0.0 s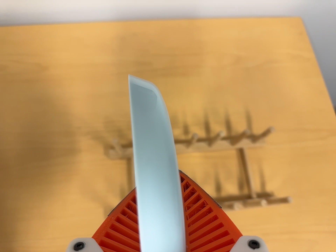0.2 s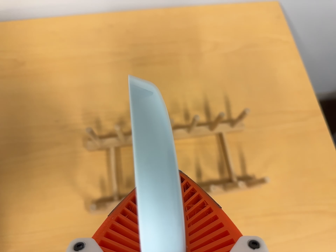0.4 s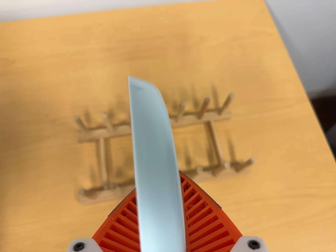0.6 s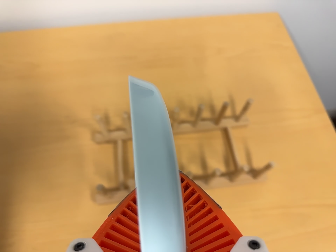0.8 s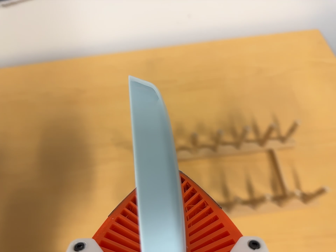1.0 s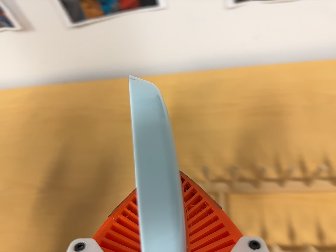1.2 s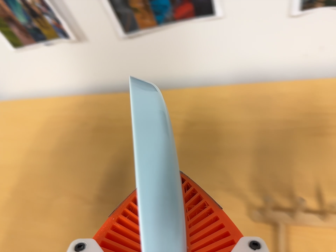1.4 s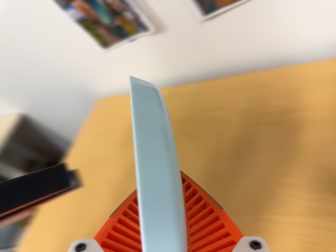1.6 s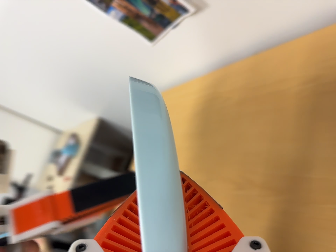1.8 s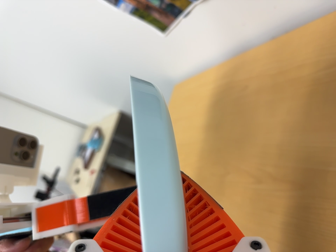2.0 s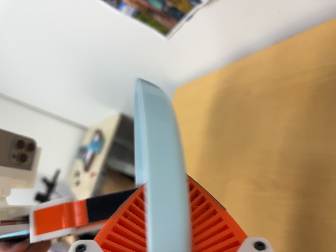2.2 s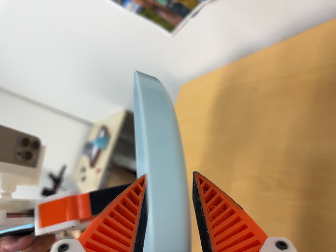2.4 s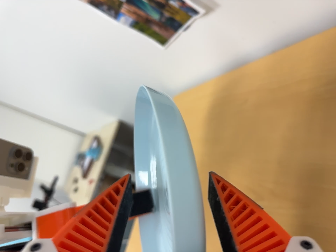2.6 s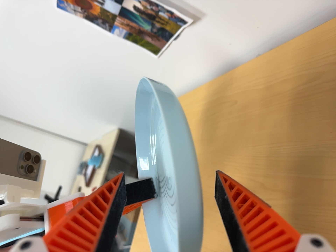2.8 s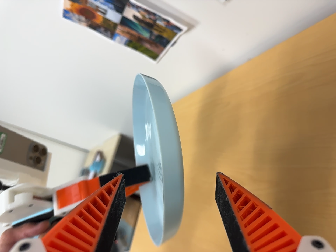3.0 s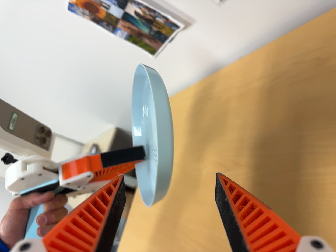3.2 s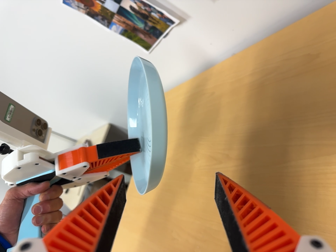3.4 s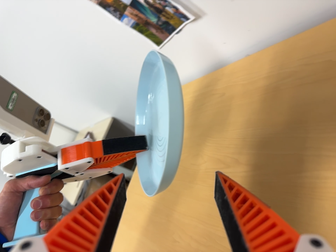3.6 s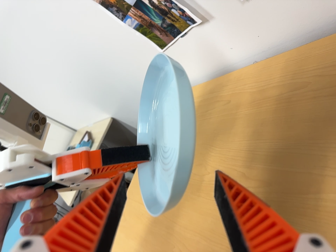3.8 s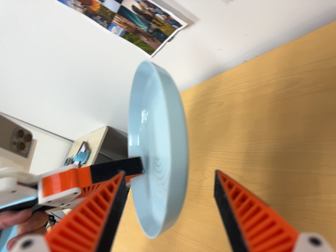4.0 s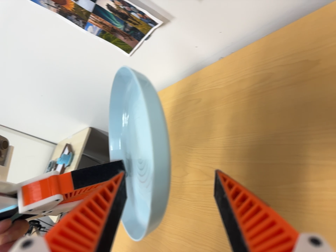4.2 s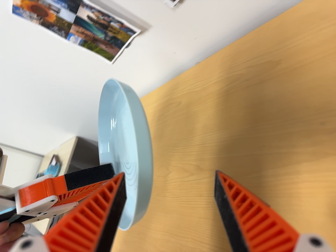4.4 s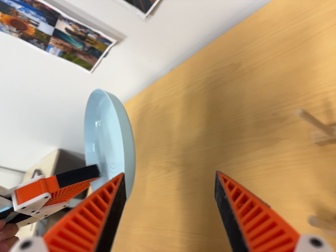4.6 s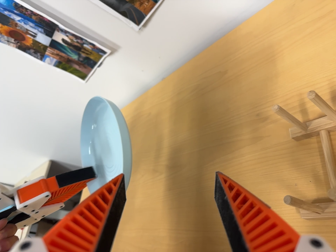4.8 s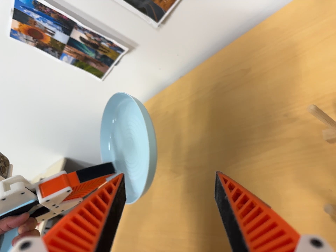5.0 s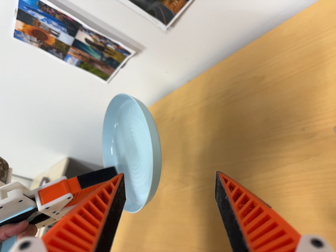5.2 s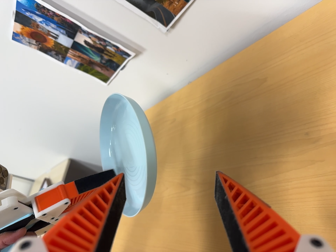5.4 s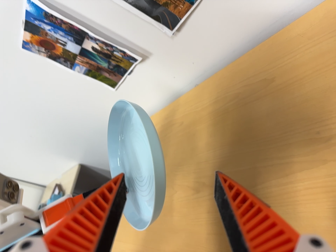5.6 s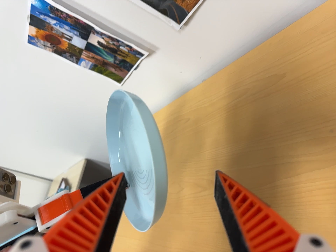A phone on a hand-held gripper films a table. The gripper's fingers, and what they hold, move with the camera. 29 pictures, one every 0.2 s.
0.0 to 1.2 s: The scene slides to the right, as the camera pans about 25 degrees to its left. It travels to its left, about 6 cm, so close, fixed things drift to the right. Its aim tips toward the top of its view by about 15 degrees, and the scene shifts downward.
1.2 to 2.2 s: The scene slides to the right, as the camera pans about 45 degrees to its left. It travels forward and to its right, about 12 cm. It rolls about its line of sight by about 10 degrees, and the scene rotates counterclockwise.
2.2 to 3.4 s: The camera travels backward and toward the bottom of its view, about 12 cm, so what stands in front gets smaller.
3.4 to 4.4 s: The camera travels to its right, about 6 cm, so close, fixed things drift to the left. It rolls about its line of sight by about 10 degrees, and the scene rotates counterclockwise.
4.4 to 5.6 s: The camera shifts only a little, or ends up much as it began.
The film runs backward here.
